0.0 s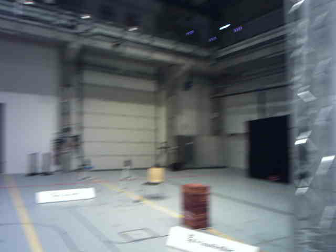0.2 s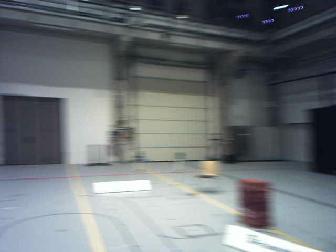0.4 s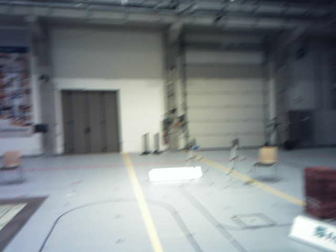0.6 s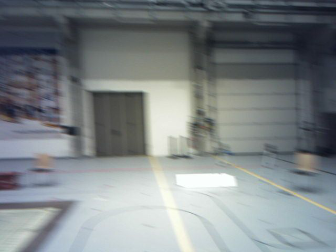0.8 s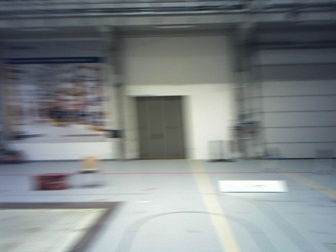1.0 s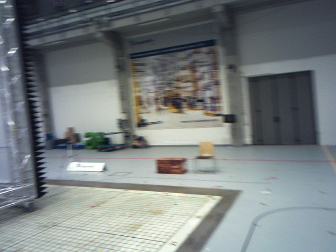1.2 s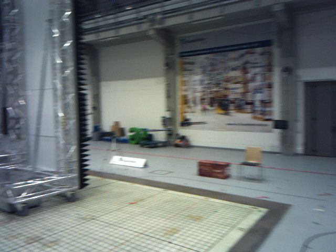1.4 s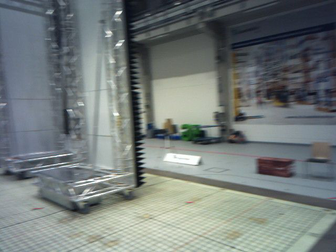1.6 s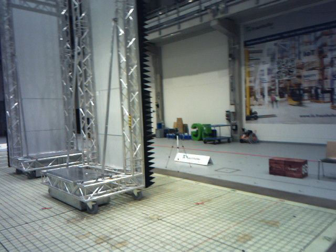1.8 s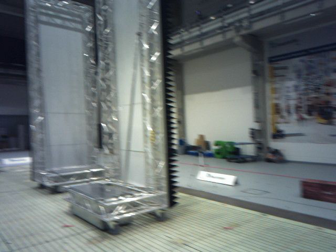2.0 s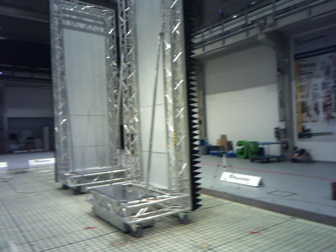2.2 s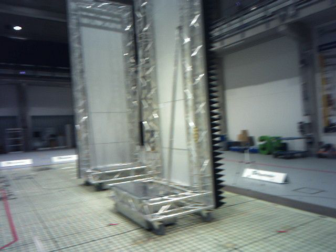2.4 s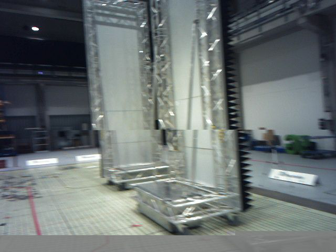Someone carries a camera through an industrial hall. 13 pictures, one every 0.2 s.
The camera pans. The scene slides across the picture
to the right.
The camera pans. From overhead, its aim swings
counterclockwise.
0.0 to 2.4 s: The scene slides to the right, as the camera pans about 105 degrees to its left. It travels forward, about 2.8 m.
The film runs forward here.
